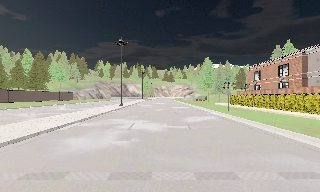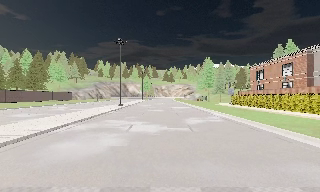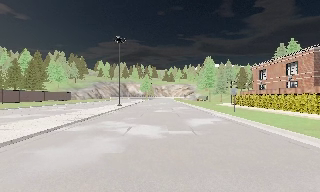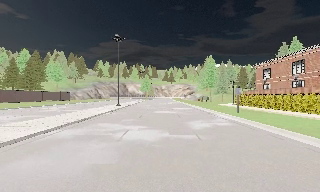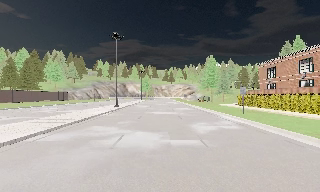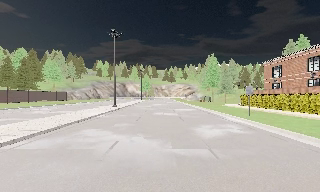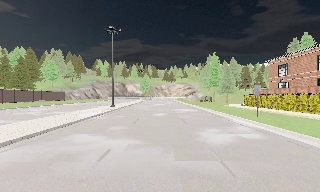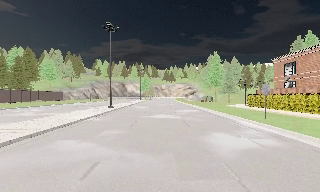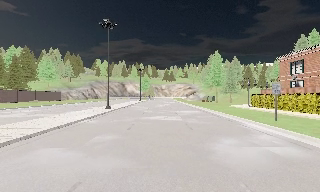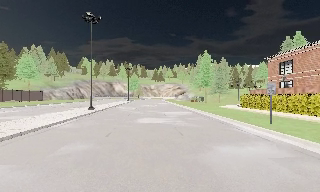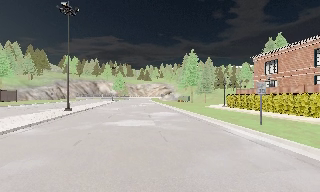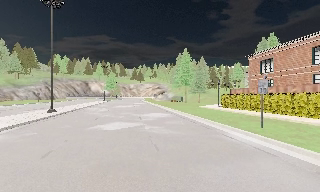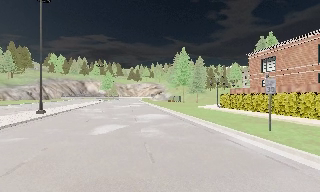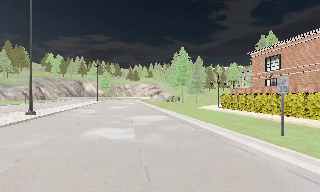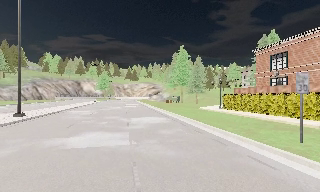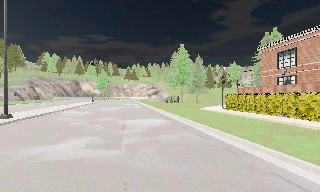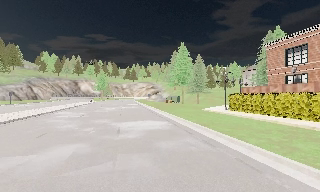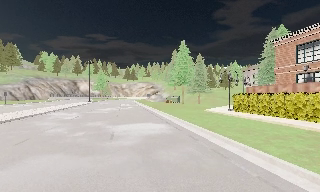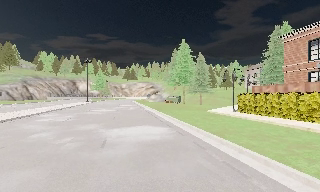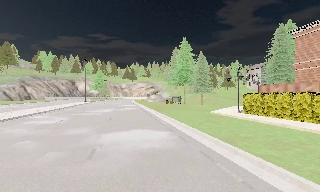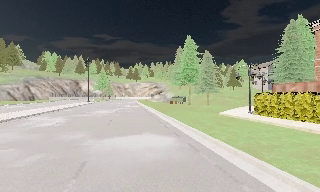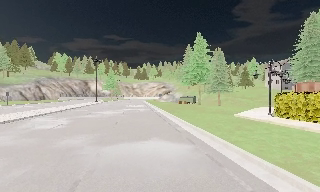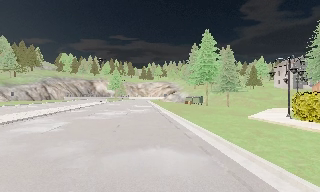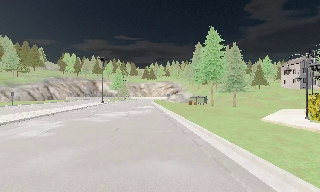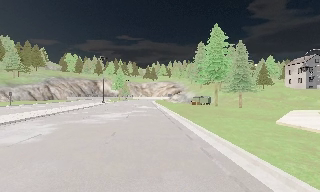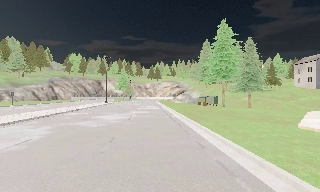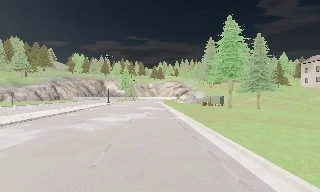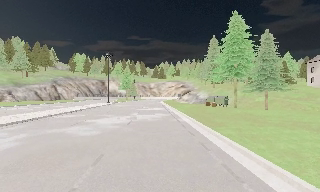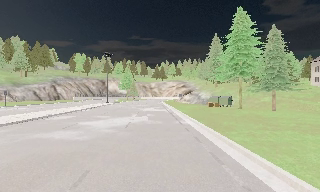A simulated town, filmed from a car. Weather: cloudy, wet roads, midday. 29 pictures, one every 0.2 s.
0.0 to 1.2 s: The camera travels forward, about 5 m, so what stands in front looms larger. It gains speed.
1.2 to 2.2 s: The camera pans to its right, which is clockwise from overhead, by about 10 degrees. It travels forward, about 6 m, so what stands in front looms larger.
2.2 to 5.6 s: The camera travels forward, about 18 m, so what stands in front looms larger.
The film runs forward here.
